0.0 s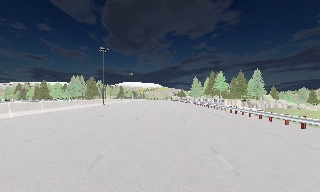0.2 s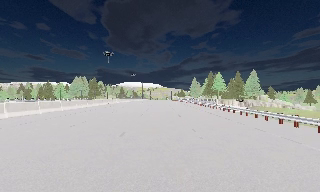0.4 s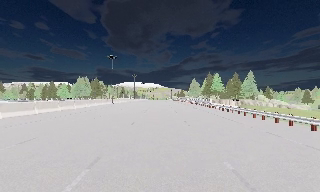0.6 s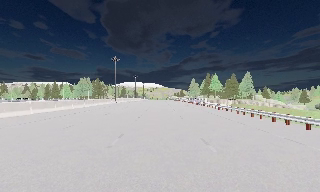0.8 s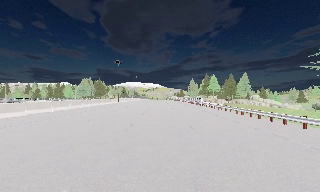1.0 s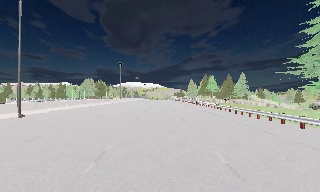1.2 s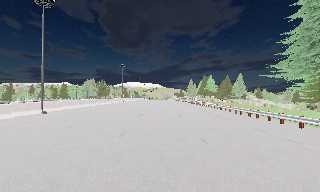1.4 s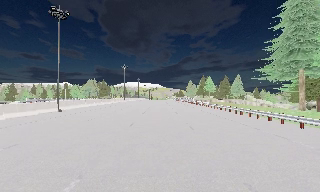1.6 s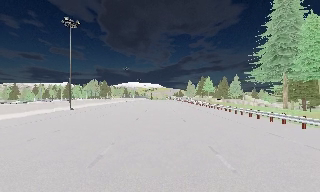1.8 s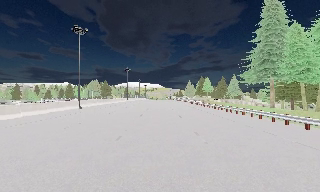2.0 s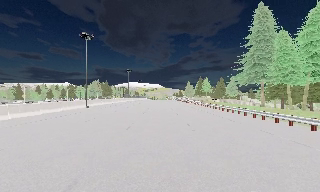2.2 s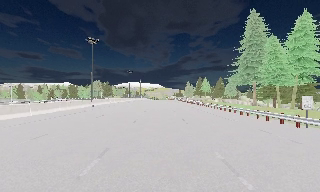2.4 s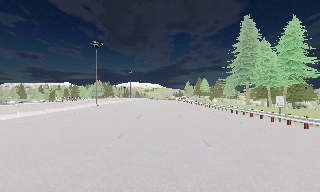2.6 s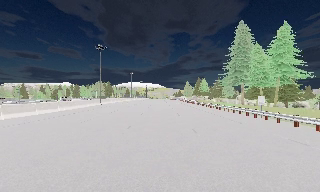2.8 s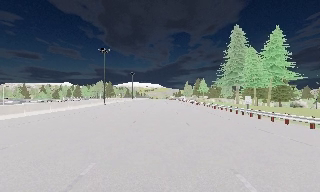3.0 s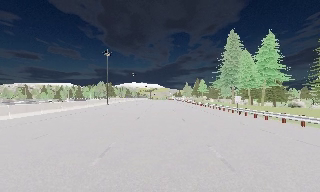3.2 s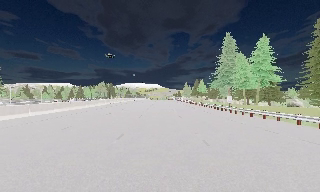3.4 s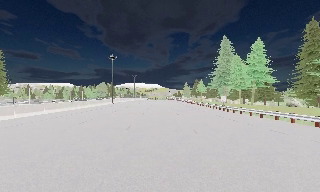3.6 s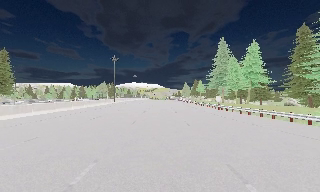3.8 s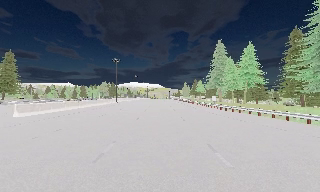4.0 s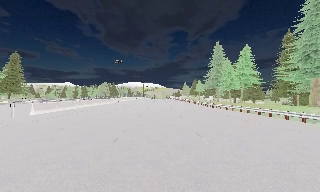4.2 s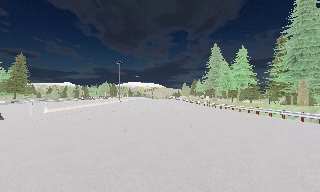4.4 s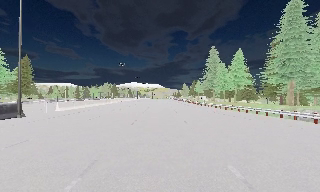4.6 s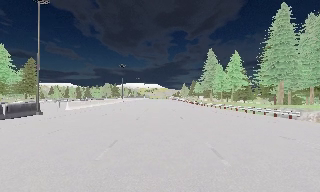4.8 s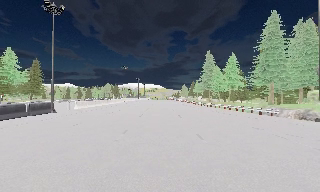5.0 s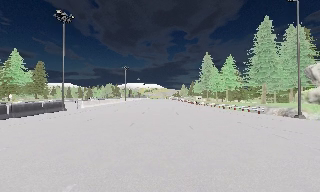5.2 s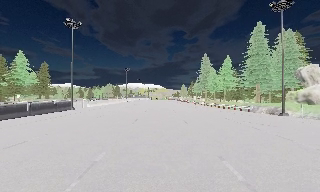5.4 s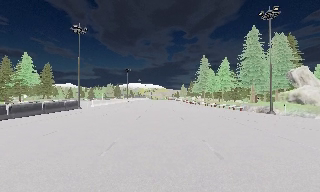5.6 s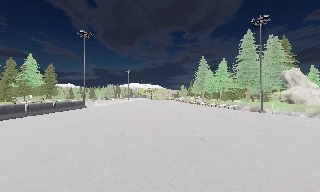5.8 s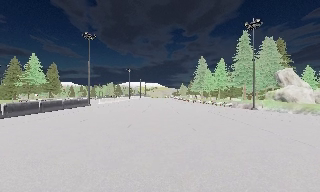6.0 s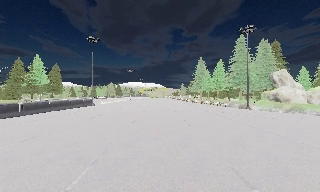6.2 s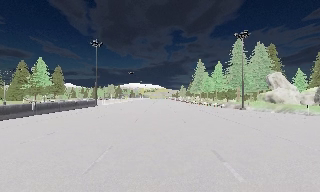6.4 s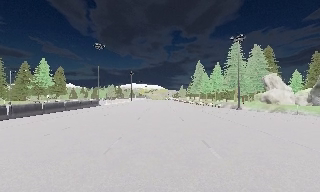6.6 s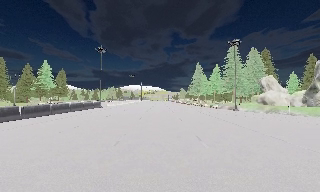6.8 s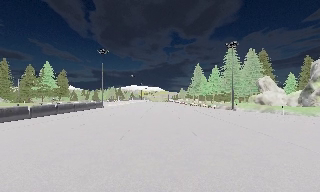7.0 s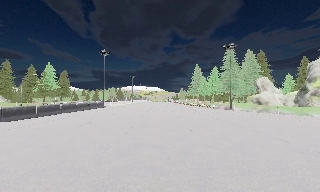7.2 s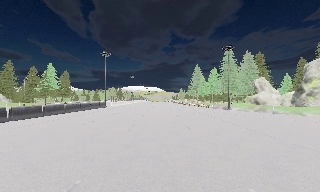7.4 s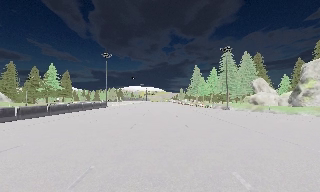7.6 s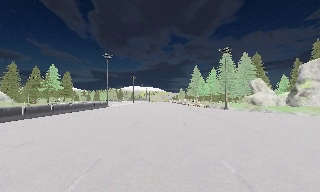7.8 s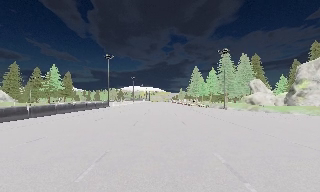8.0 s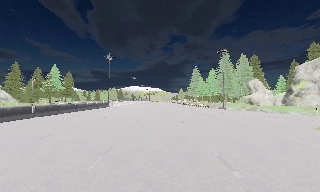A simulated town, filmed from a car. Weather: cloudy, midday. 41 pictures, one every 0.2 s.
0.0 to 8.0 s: The camera travels backward, about 75 m, so what stands in front gets smaller. It loses speed.
The film runs backward here.
